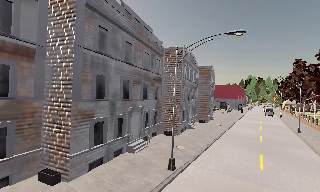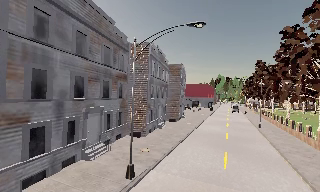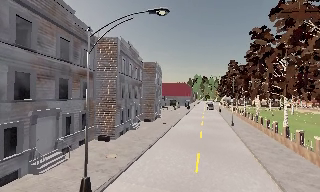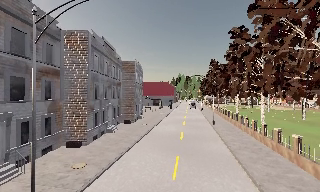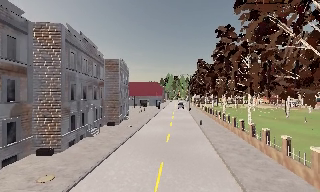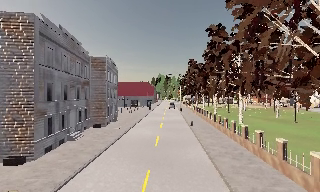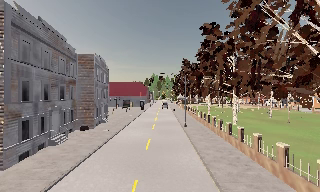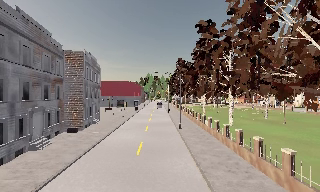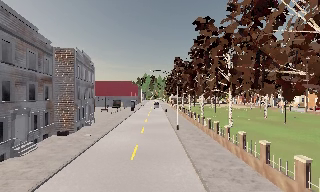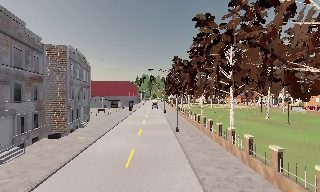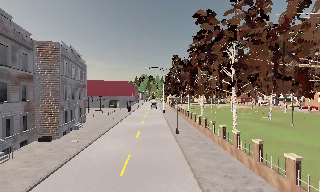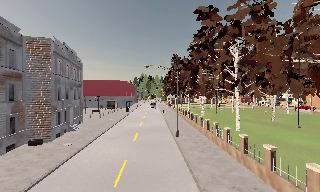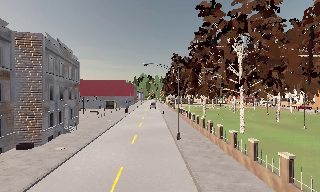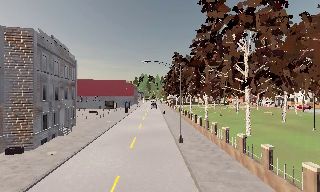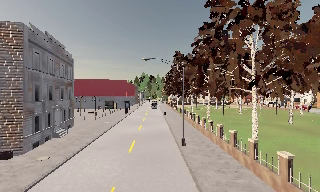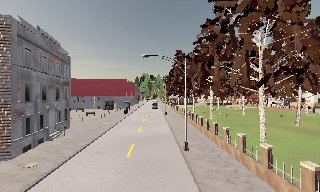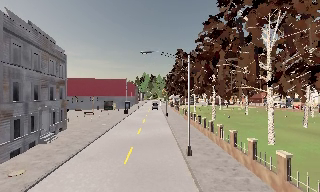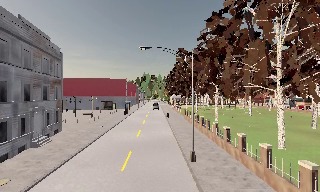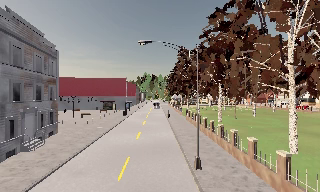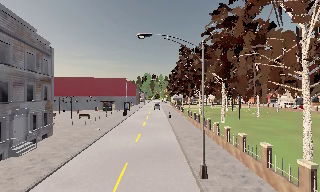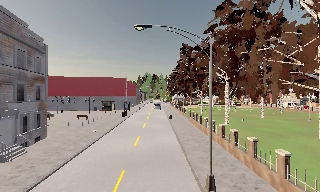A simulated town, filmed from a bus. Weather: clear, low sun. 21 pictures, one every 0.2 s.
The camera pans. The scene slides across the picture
to the left.
The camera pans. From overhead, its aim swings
clockwise.
0.0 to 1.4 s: The scene slides to the left, as the camera pans about 35 degrees to its right. It travels forward and to its right, about 8 m.
1.4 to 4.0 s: The camera travels forward, about 14 m, so what stands in front looms larger.
The film runs forward here.
